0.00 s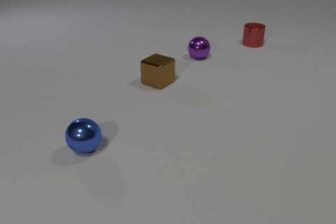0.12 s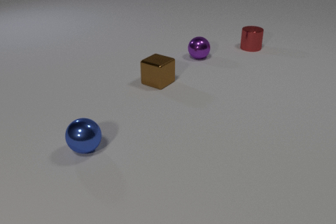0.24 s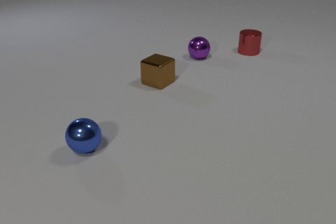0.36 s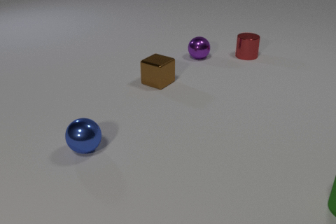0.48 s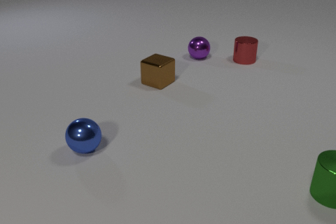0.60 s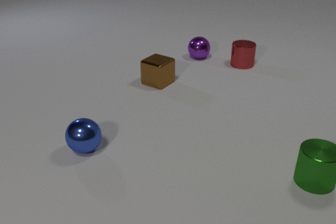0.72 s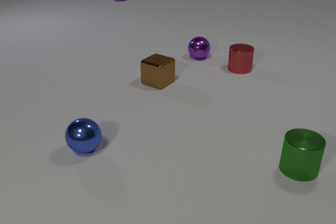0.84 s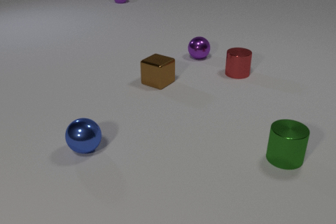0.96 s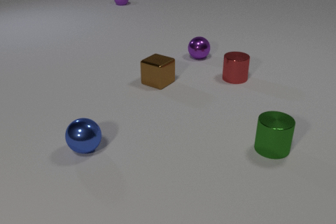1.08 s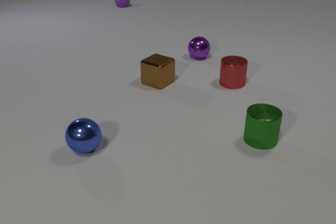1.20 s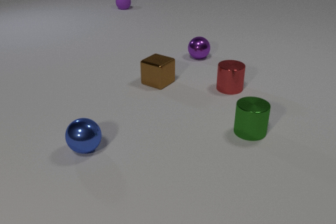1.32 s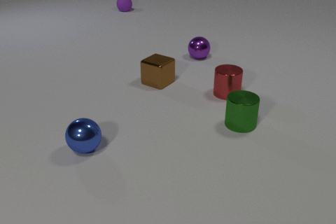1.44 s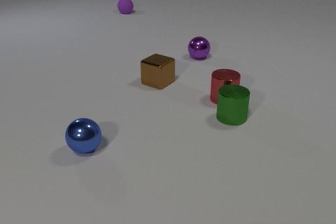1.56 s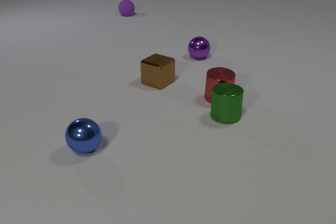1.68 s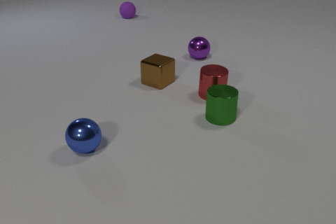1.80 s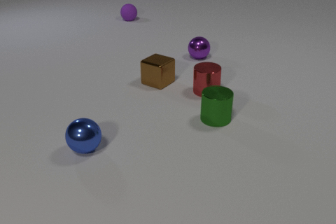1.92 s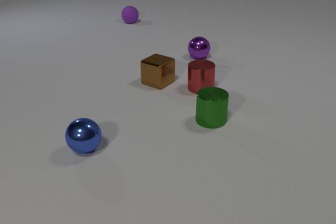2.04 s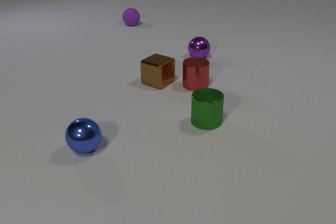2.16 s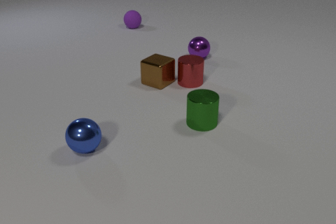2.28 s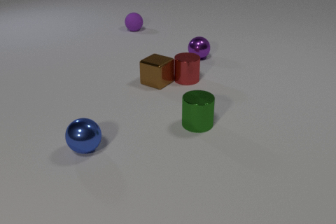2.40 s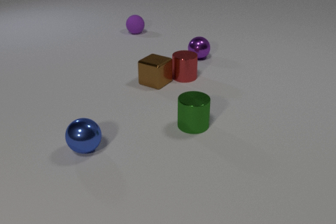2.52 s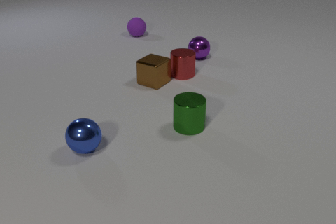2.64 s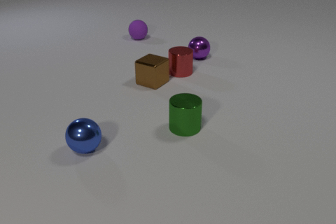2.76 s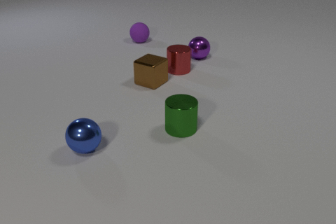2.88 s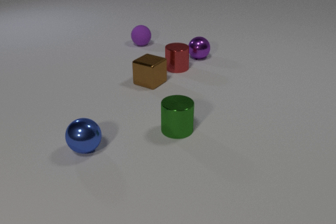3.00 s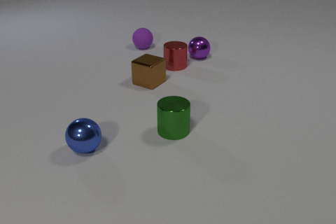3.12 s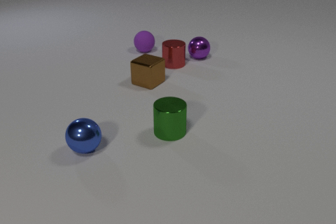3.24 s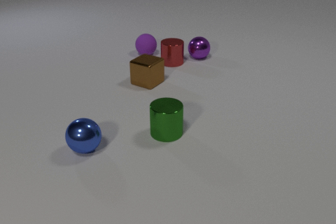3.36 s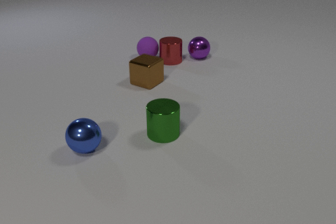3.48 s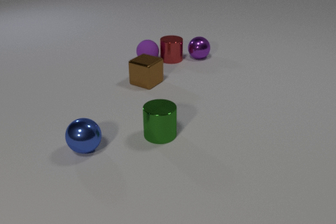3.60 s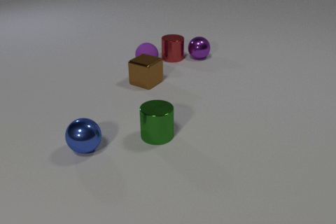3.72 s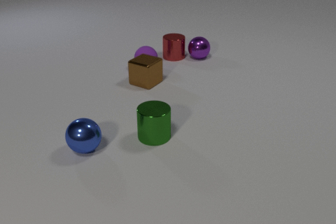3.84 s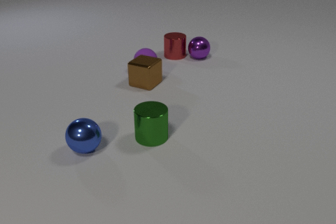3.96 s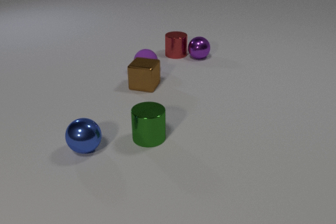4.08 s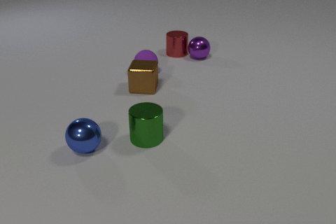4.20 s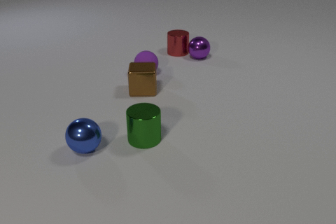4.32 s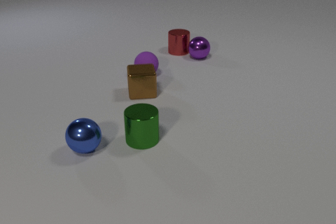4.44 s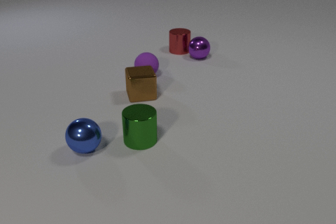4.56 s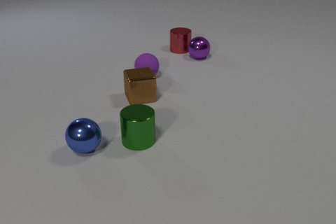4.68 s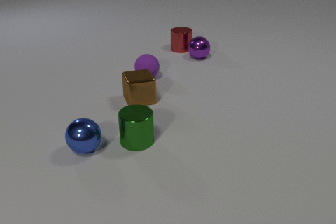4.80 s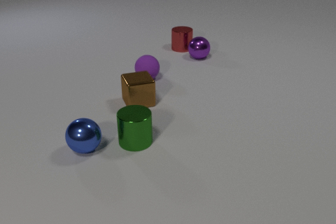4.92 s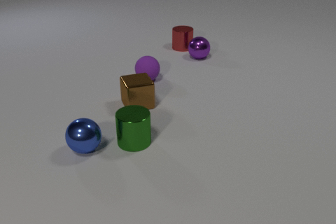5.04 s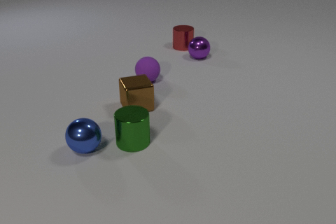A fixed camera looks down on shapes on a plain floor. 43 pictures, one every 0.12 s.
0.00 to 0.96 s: The red metal cylinder slides toward the camera. The green metal cylinder comes in at the right edge, slides to the left and away from the camera. The purple rubber sphere comes in at the top edge, rolls toward the camera.
0.96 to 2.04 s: The red metal cylinder slides to the left and toward the camera. The green metal cylinder slides to the left and away from the camera. The purple rubber sphere rolls toward the camera. The red metal cylinder and the green metal cylinder collide.
2.04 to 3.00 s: The red metal cylinder slides away from the camera and to the left. The green metal cylinder slides to the left and toward the camera. The purple rubber sphere rolls toward the camera. The brown metal cube slides to the left. The red metal cylinder and the brown metal cube collide.
3.00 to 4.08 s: The red metal cylinder slides away from the camera. The green metal cylinder slides to the left and toward the camera. The purple rubber sphere rolls toward the camera. The brown metal cube slides toward the camera and to the left, spins counterclockwise seen from above by about 30 degrees, its near face sliding to the right. The red metal cylinder and the purple rubber sphere collide. The purple rubber sphere and the brown metal cube collide.
4.08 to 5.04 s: The red metal cylinder slides away from the camera. The green metal cylinder slides to the left. The purple rubber sphere rolls toward the camera. The brown metal cube slides toward the camera, spins so that its near face slides to the right, counterclockwise seen from above.
What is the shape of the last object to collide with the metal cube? sphere.
What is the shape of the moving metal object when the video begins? cylinder.
What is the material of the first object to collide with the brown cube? metal.
